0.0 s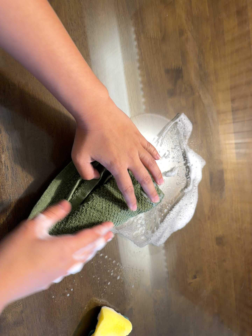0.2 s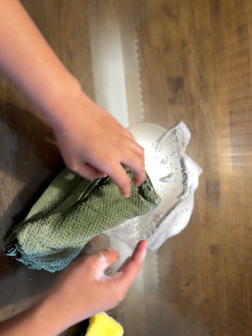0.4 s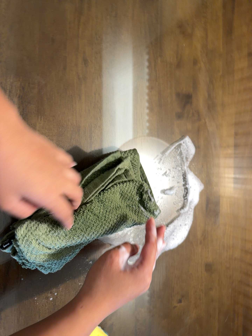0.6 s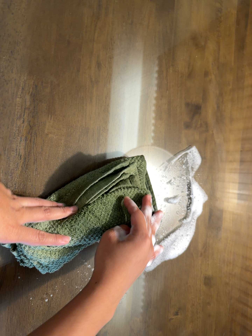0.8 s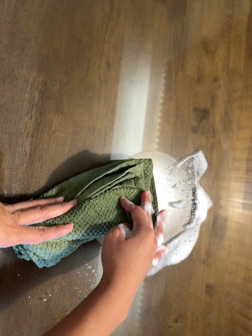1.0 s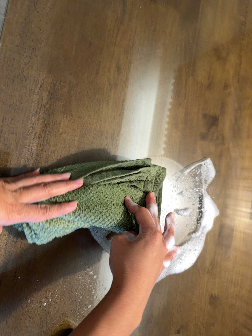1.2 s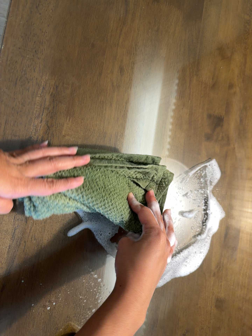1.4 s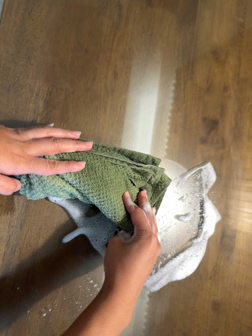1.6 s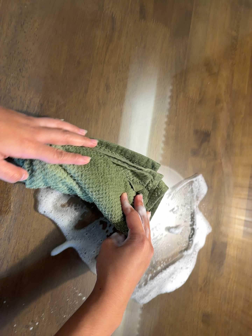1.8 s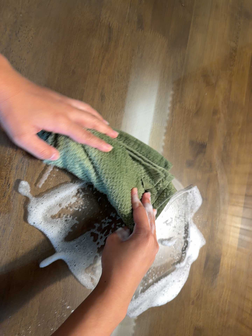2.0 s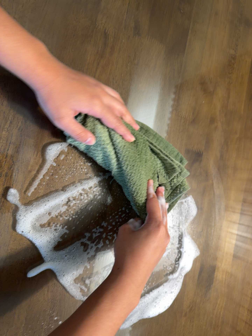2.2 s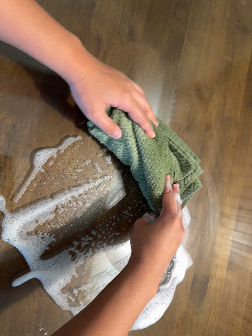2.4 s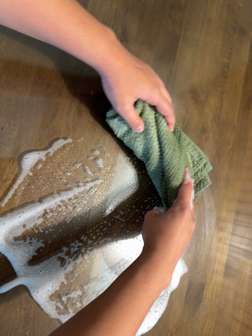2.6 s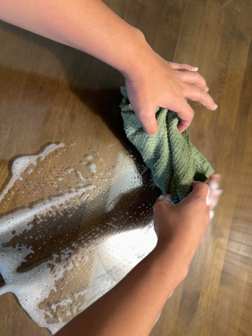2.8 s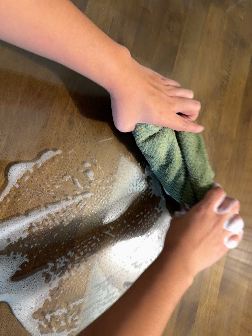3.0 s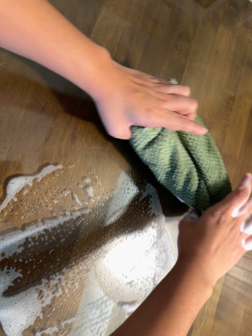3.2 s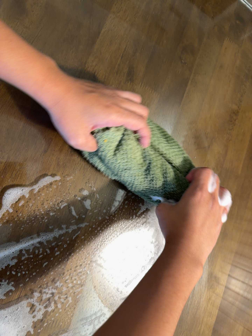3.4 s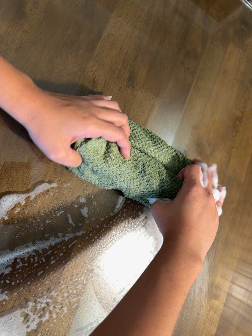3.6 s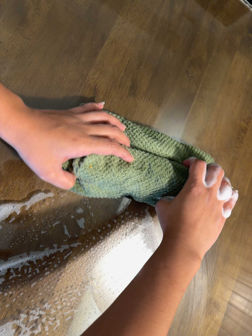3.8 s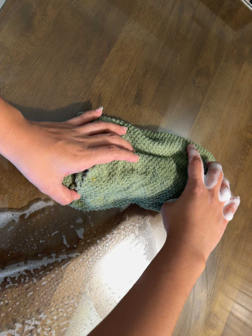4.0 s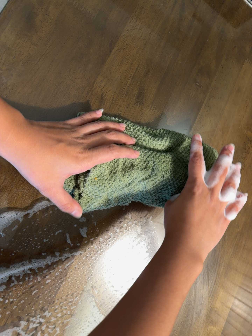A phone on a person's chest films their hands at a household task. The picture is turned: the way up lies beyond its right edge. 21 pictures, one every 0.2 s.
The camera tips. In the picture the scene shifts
downward.
The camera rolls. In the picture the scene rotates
clockwise.
0.0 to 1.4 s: The camera's aim tips toward the top of its view by about 10 degrees, and the scene shifts downward. It rolls about its line of sight by about 15 degrees, and the scene rotates clockwise.
1.4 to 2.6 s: The camera travels to its right and toward the top of its view, about 9 cm, so close, fixed things drift to the left.
2.6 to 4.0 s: The camera travels toward the top of its view, about 8 cm, so close, fixed things drift downward. It rolls about its line of sight by about 10 degrees, and the scene rotates clockwise.
The film runs backward here.
